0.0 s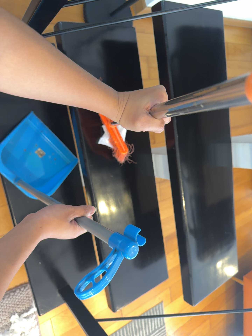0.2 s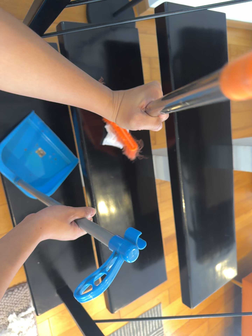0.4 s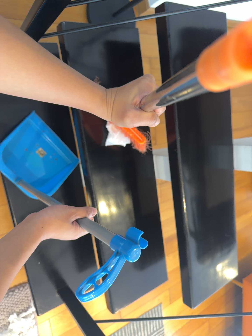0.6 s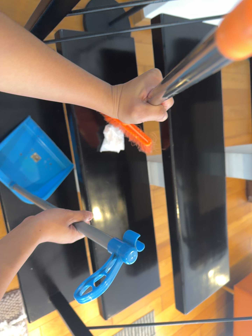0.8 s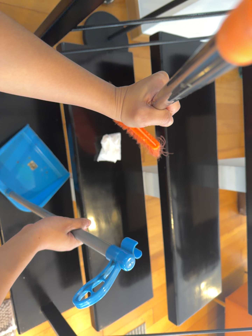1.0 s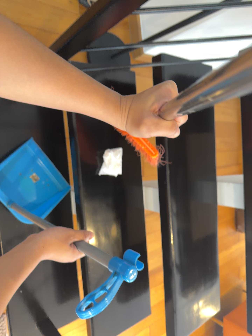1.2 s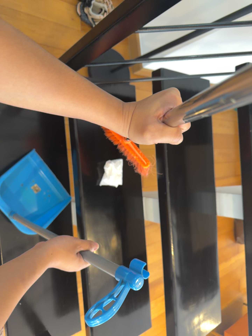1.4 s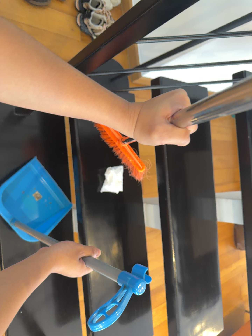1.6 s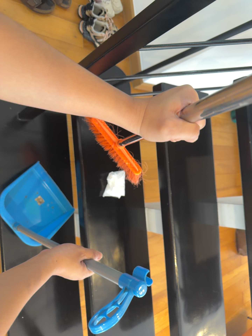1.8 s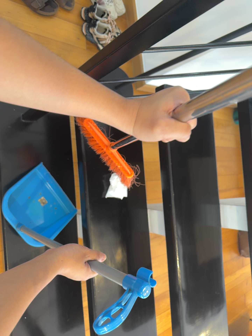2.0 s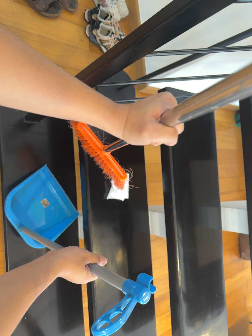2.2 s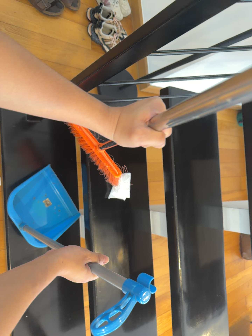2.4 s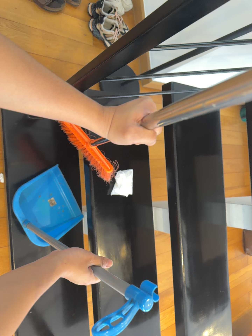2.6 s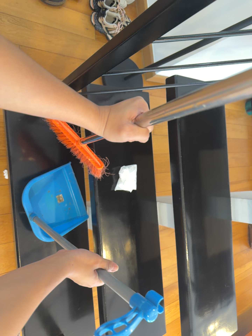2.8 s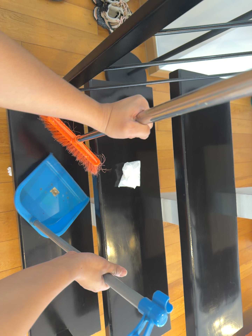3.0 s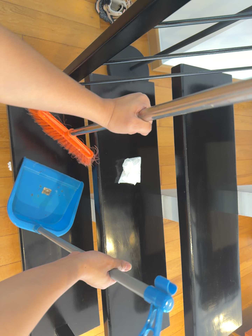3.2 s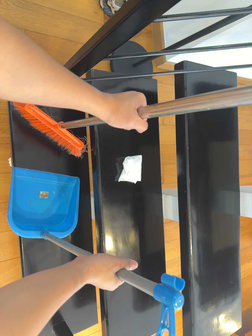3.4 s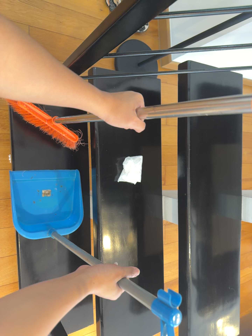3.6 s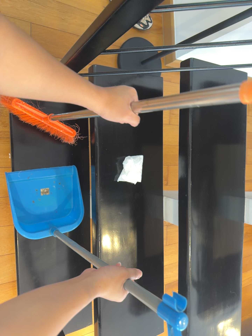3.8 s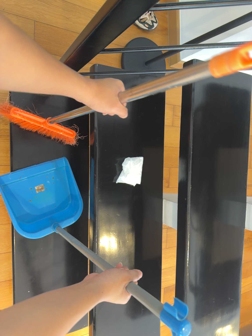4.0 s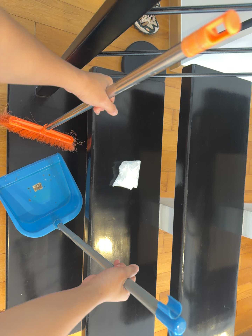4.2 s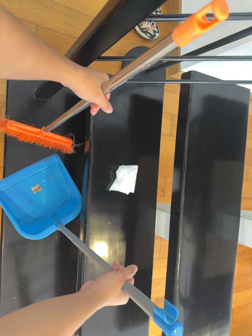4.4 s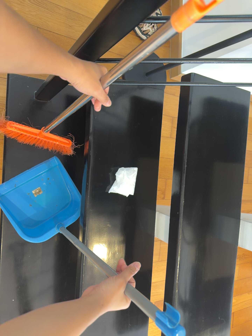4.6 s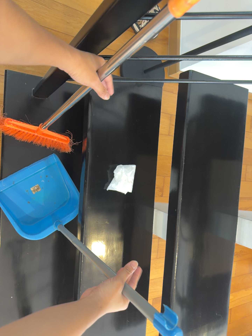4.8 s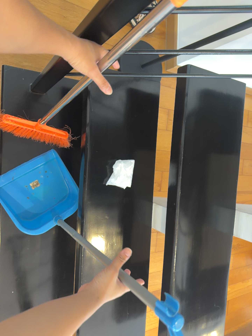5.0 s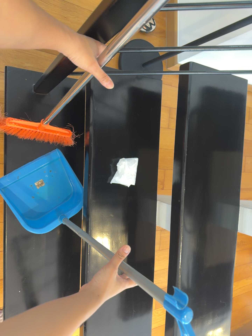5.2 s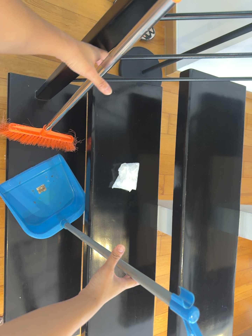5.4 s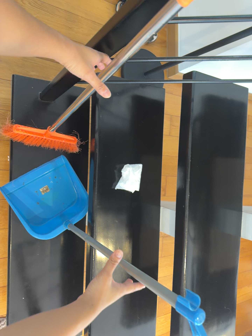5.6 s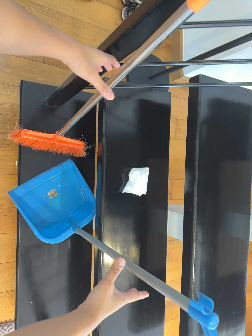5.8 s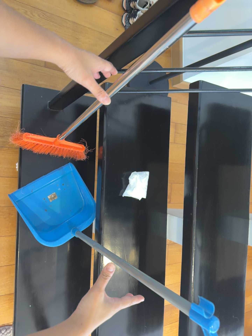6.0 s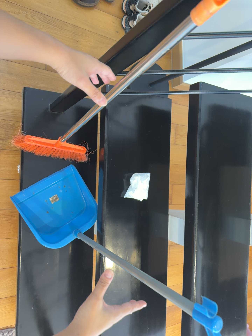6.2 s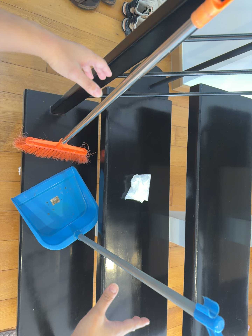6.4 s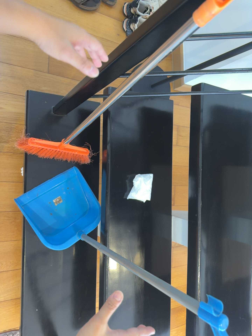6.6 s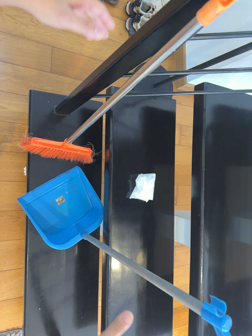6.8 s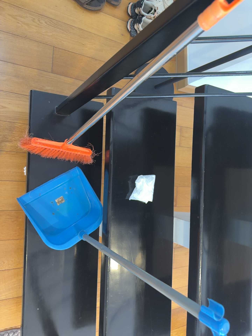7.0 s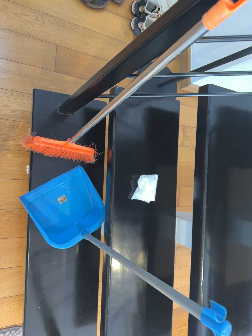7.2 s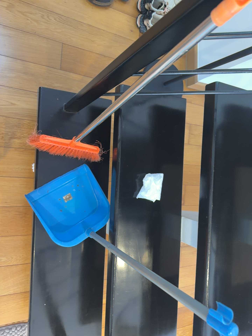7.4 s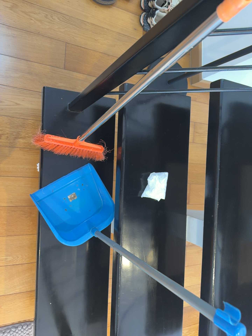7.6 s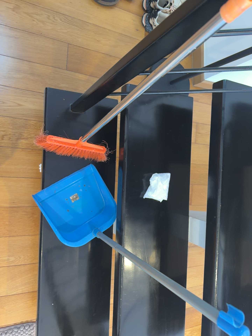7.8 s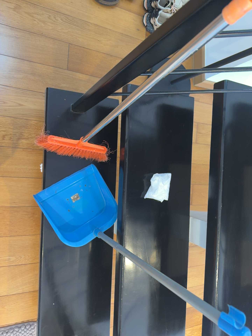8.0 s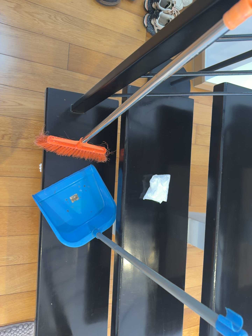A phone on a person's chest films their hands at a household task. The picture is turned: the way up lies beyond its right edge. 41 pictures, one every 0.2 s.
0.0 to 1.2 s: The camera travels backward, about 8 cm, so what stands in front gets smaller. Its aim tips toward the top of its view by about 10 degrees, and the scene shifts downward.
1.2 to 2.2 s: The camera shifts only a little, or ends up much as it began.
2.2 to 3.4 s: The camera travels forward, about 8 cm, so what stands in front looms larger.
3.4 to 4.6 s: The camera travels to its right, about 7 cm, so close, fixed things drift to the left.
4.6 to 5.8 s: The camera travels to its left, about 7 cm, so close, fixed things drift to the right.
5.8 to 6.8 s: The camera keeps its place and its aim.
6.8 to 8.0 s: The camera shifts only a little, or ends up much as it began.
The film runs backward here.
